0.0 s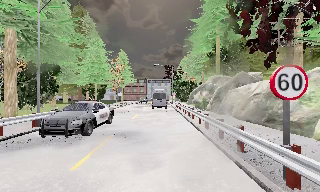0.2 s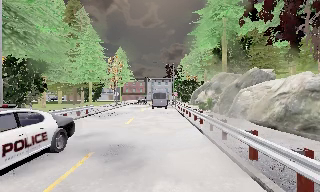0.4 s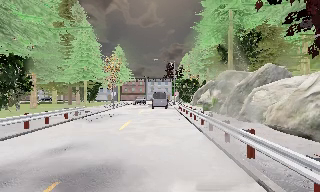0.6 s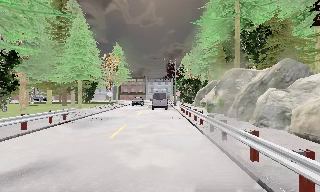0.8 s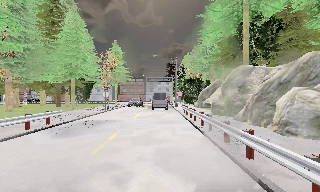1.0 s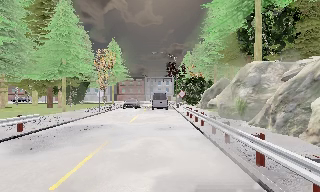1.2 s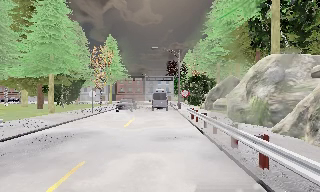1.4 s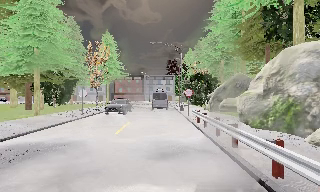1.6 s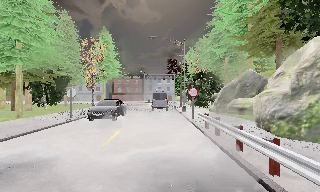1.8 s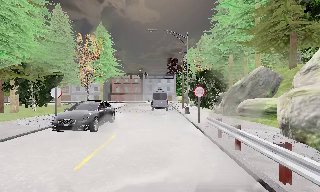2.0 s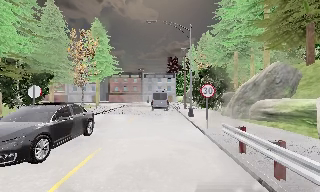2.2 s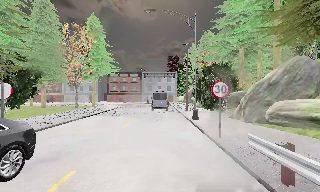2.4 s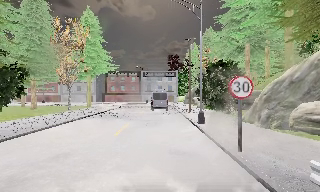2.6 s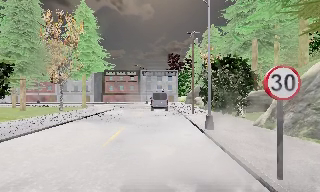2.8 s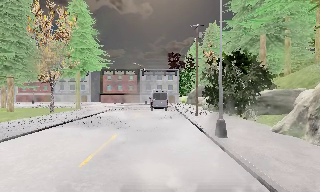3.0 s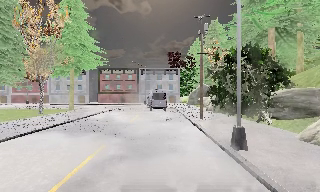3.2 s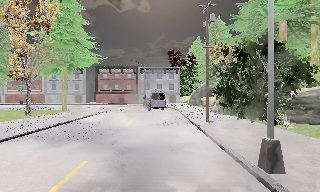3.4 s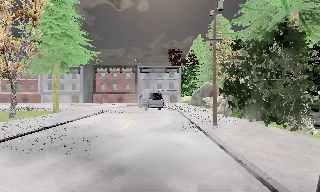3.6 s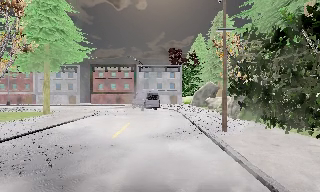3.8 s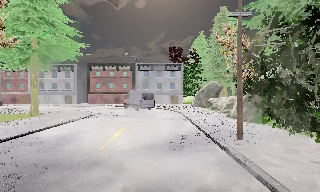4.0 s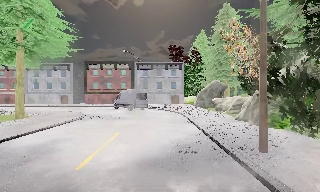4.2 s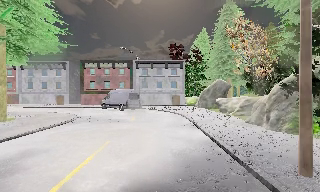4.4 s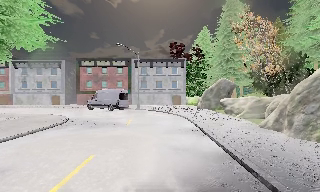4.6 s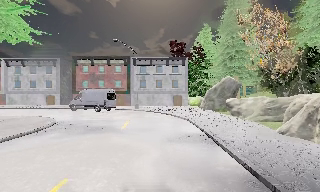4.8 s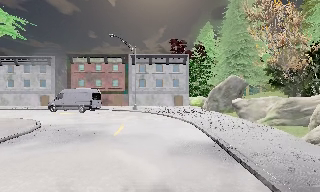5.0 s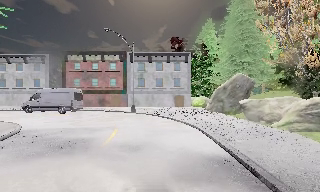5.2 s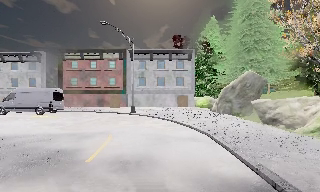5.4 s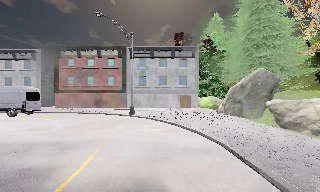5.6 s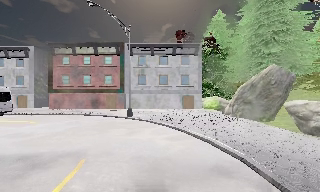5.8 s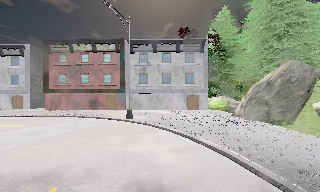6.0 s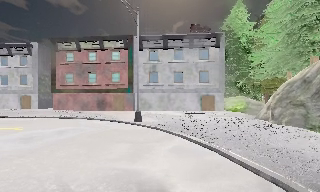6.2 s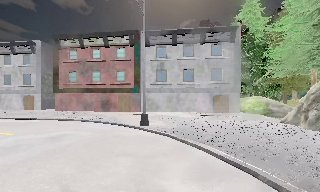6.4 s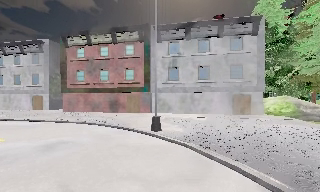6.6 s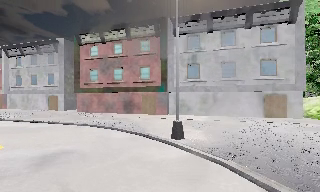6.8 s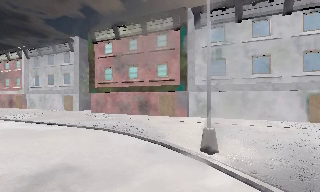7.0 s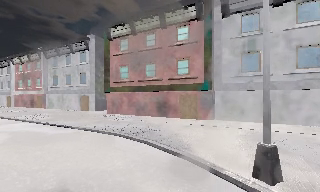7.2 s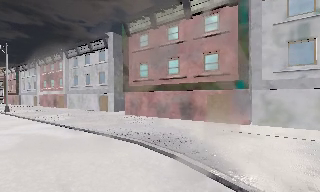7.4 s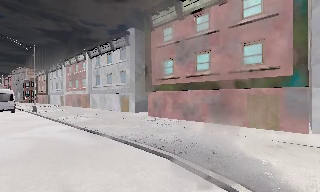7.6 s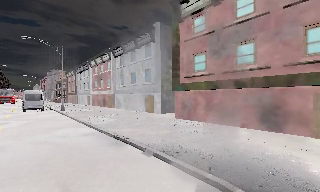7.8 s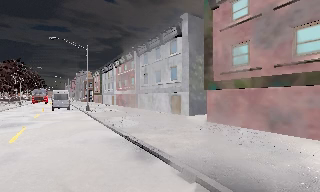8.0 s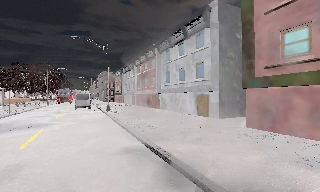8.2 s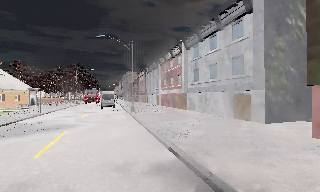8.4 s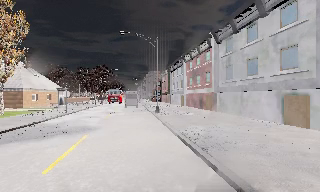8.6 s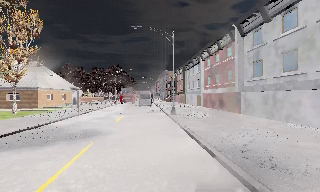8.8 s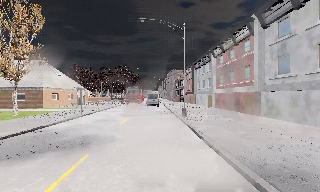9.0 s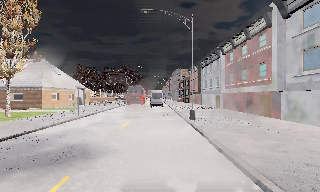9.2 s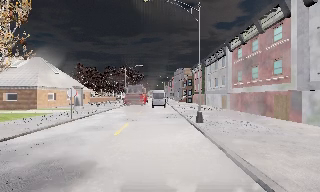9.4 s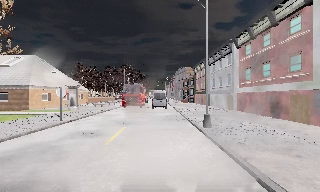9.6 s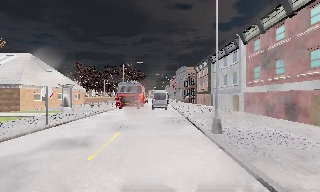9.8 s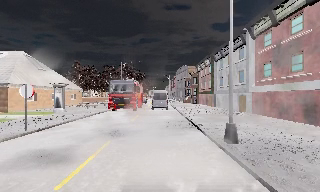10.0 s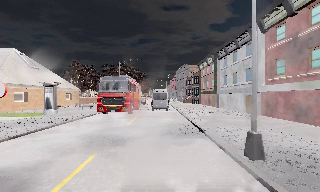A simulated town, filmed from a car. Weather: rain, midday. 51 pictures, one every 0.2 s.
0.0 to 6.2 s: The camera travels forward, about 50 m, so what stands in front looms larger.
6.2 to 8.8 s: The camera pans to its left, which is counterclockwise from overhead, by about 80 degrees. It travels forward, about 18 m.
8.8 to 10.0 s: The camera travels forward, about 8 m, so what stands in front looms larger.
The film runs forward here.
